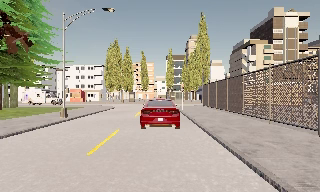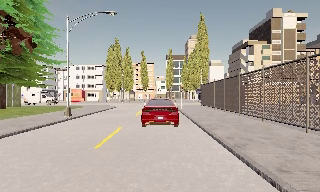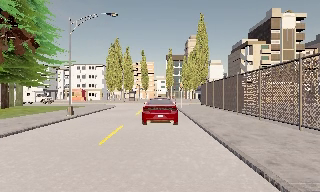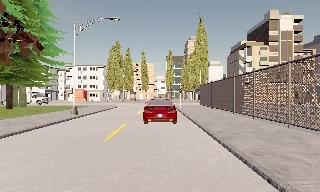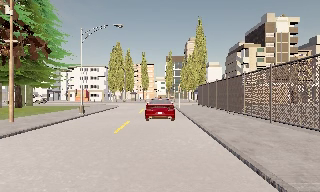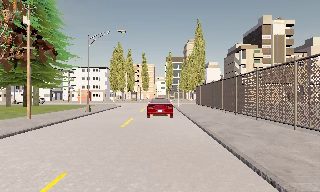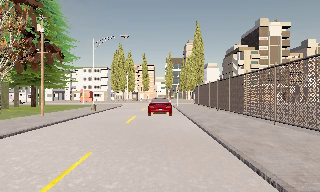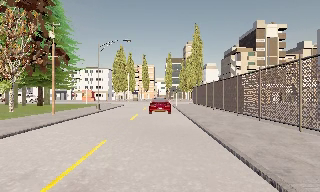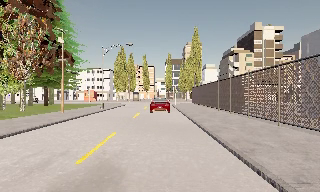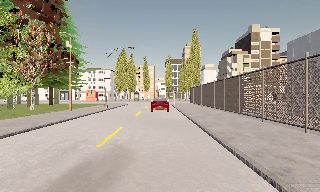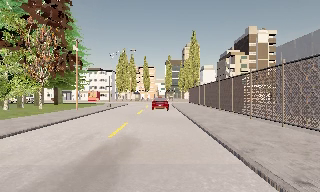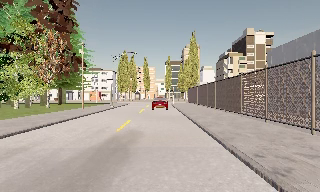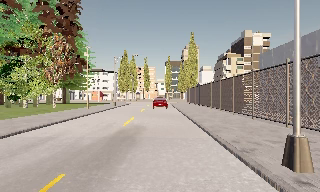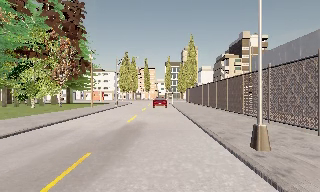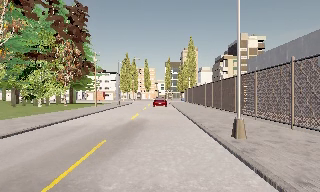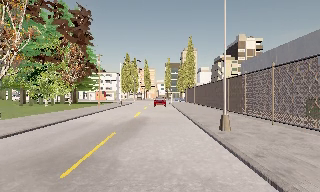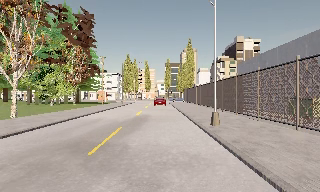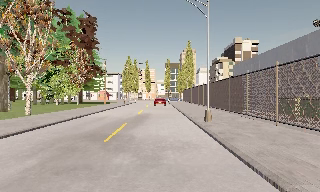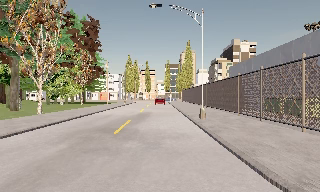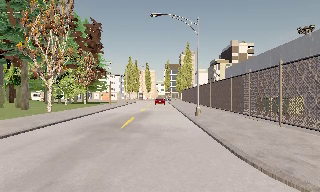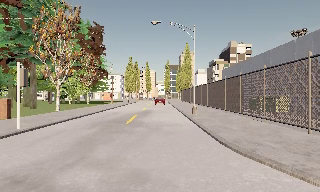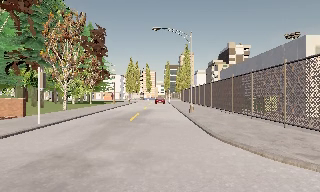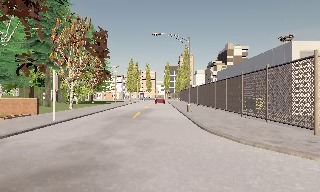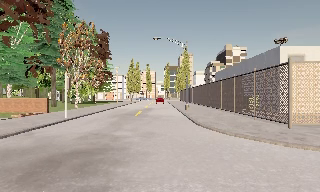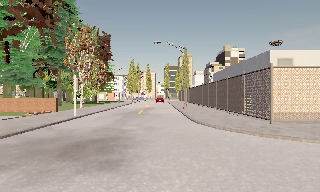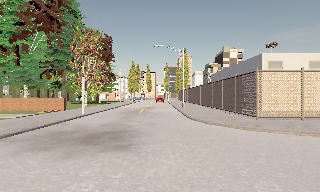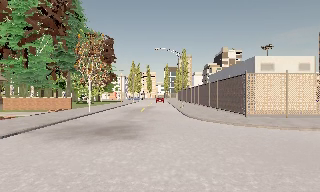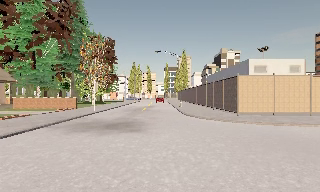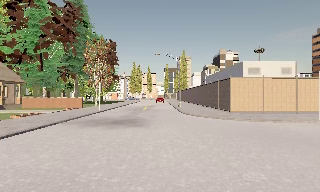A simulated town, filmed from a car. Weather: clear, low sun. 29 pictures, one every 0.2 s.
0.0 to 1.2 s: The camera travels backward, about 5 m, so what stands in front gets smaller. It gains speed.
1.2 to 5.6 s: The camera travels backward, about 25 m, so what stands in front gets smaller.
The film runs backward here.
